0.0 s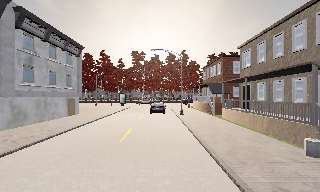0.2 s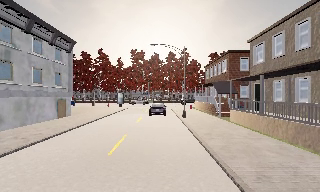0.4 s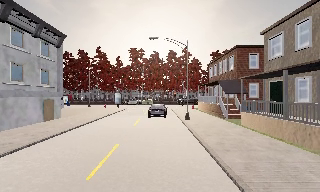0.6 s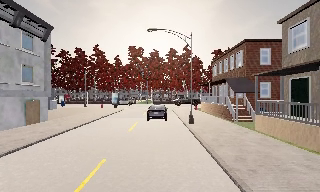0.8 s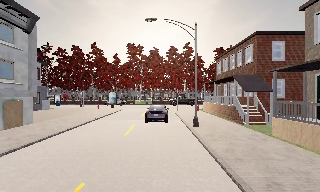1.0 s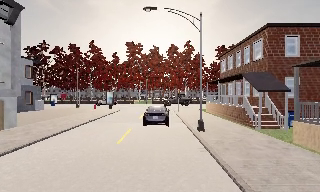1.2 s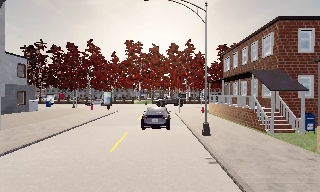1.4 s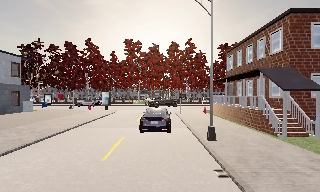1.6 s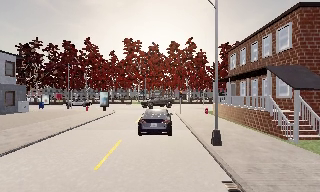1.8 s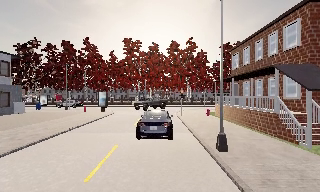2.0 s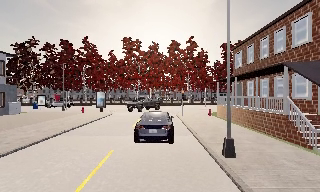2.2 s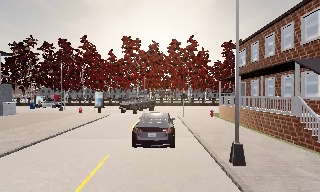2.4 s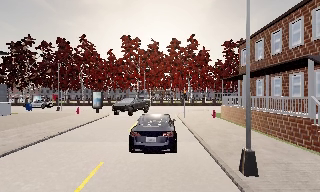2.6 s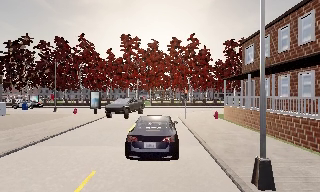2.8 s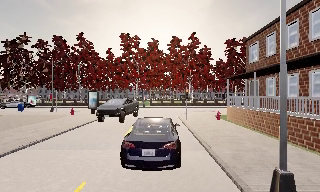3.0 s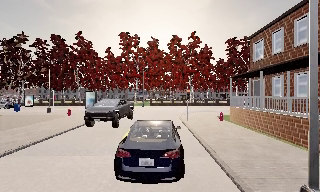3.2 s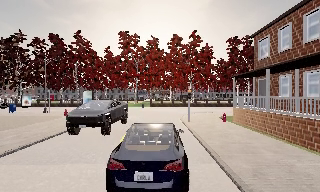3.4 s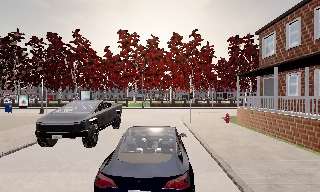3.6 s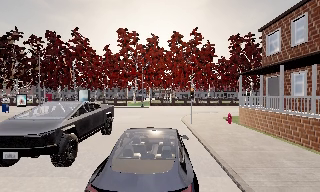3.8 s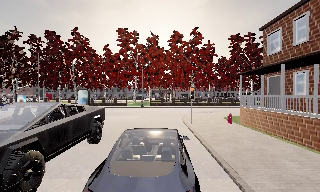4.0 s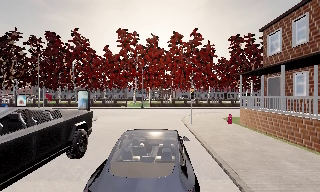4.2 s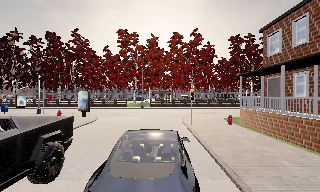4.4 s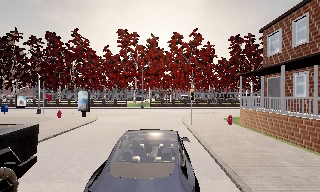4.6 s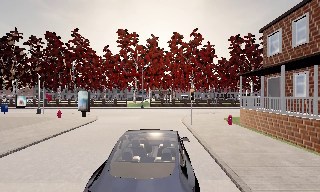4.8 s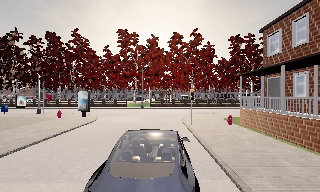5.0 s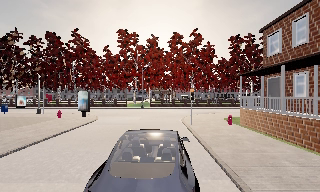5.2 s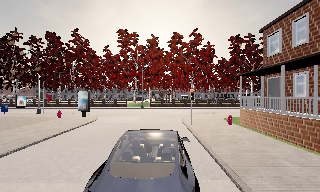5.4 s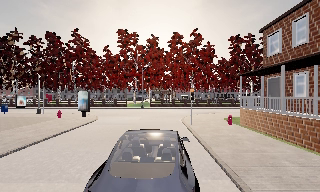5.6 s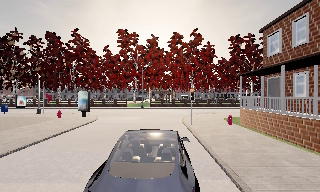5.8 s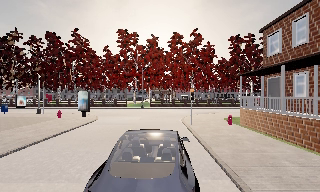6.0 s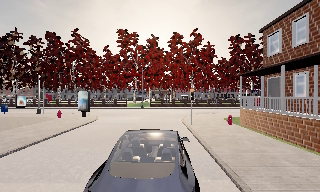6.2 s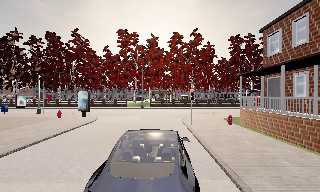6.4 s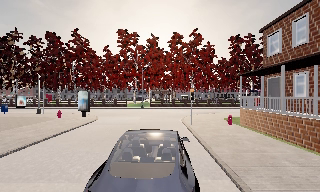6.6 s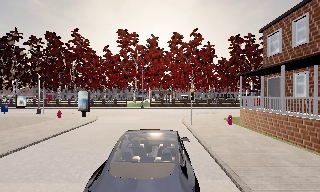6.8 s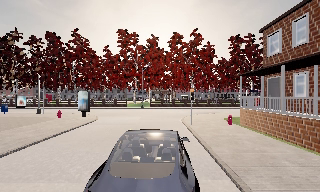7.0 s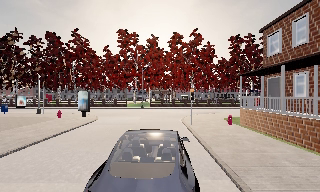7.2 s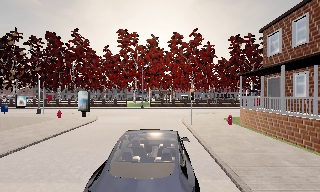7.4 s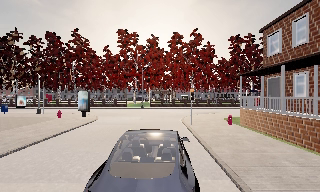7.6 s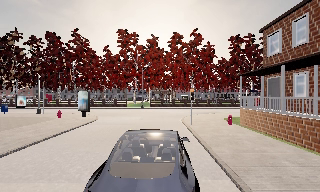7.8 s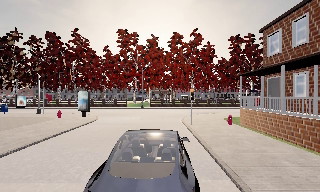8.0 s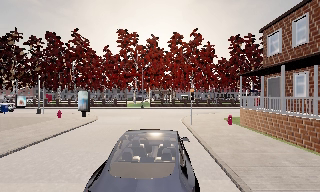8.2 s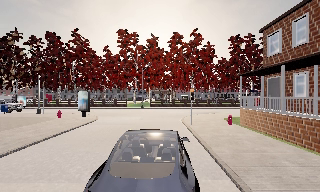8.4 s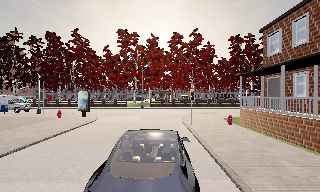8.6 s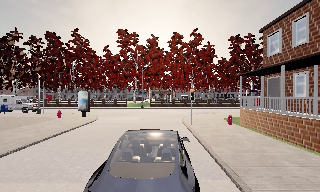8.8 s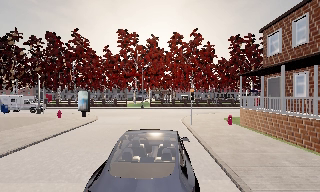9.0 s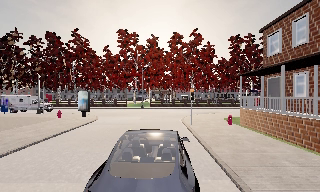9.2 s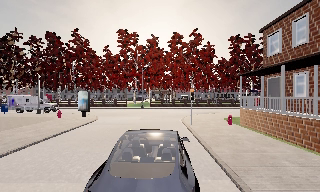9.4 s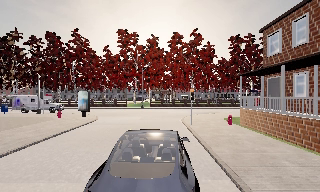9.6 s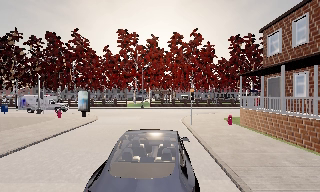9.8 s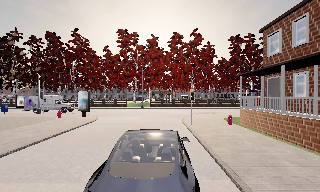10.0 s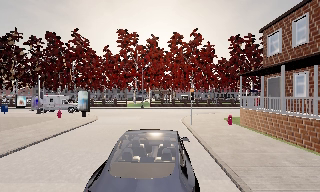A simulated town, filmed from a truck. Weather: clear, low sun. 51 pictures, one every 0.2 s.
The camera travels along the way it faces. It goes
forward.
0.0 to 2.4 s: The camera travels forward, about 14 m, so what stands in front looms larger. It loses speed.
2.4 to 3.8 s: The camera travels forward, about 4 m, so what stands in front looms larger. It loses speed.
3.8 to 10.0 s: The camera keeps its place and its aim.
The film runs forward here.
